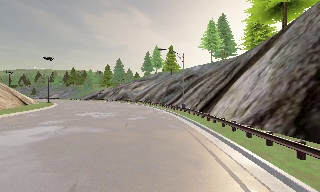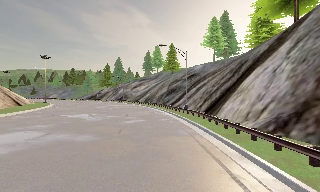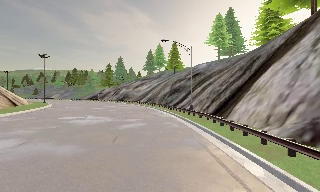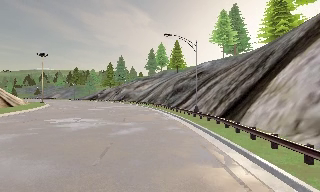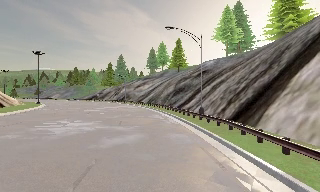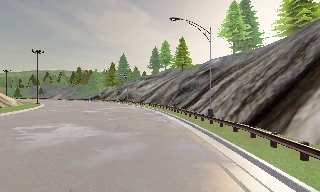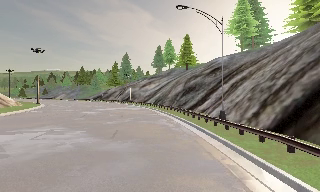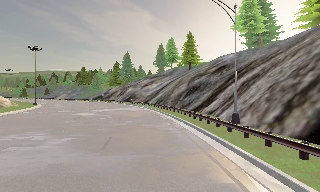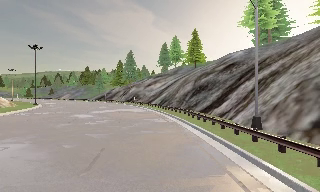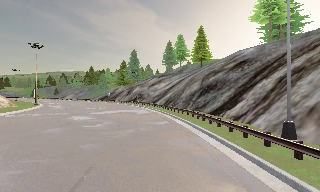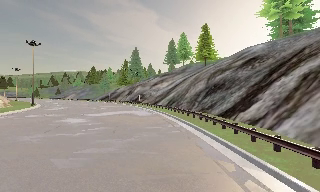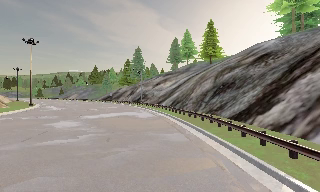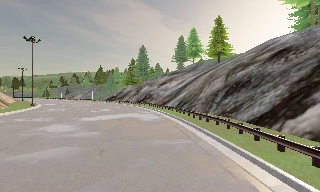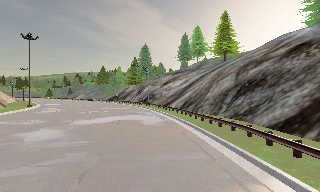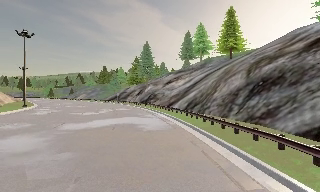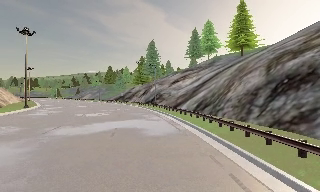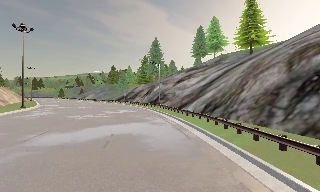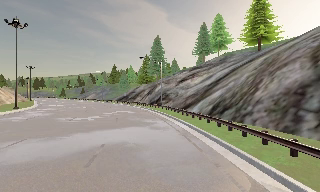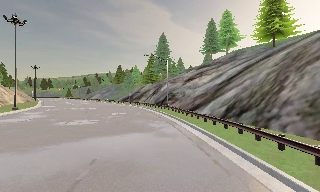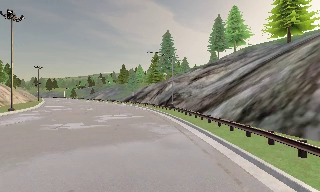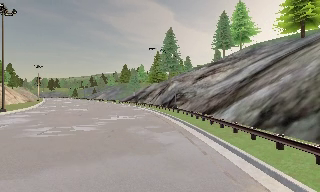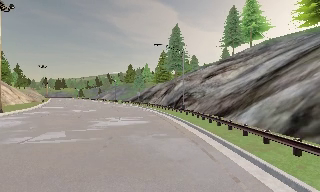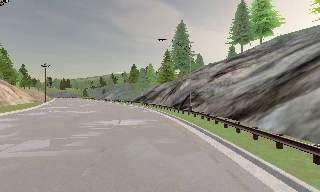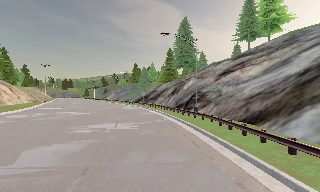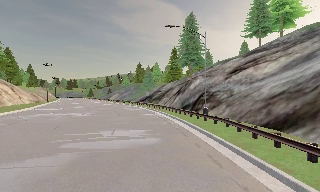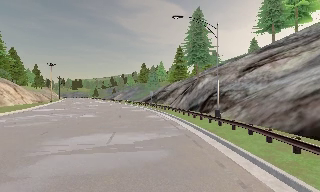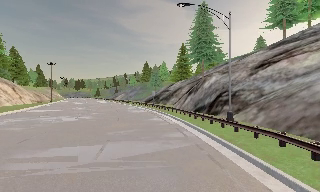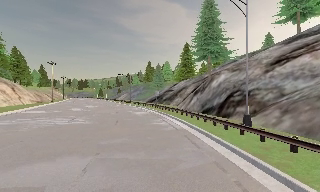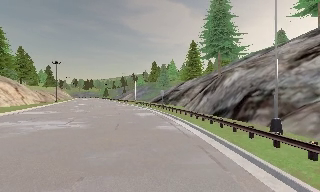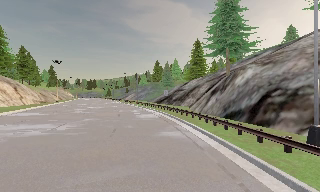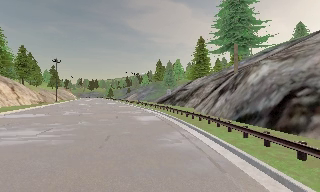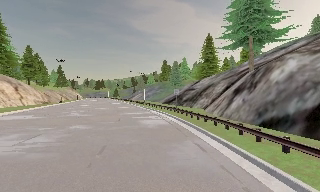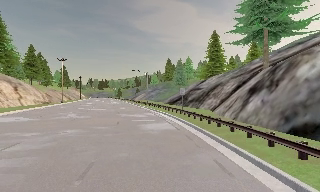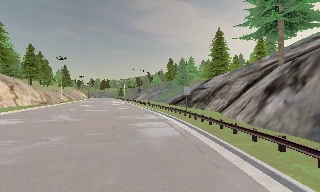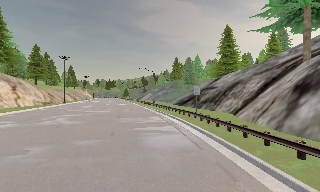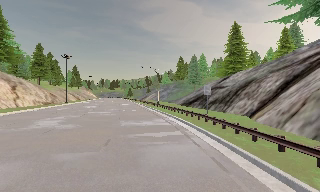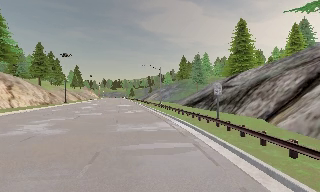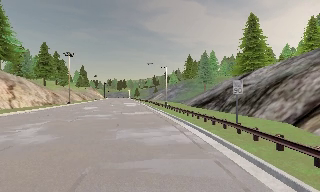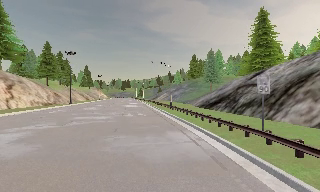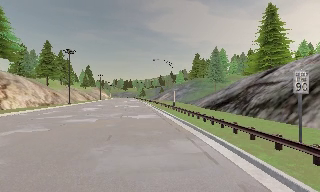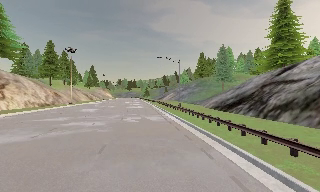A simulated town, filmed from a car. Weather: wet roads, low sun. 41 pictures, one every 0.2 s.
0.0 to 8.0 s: The camera swings to its left by about 45 degrees, and the scene slides to the right. It travels forward, about 65 m.
The film runs forward here.
